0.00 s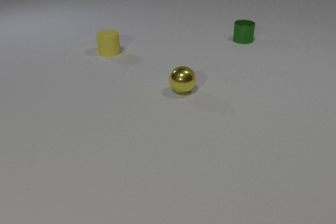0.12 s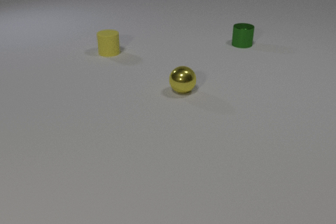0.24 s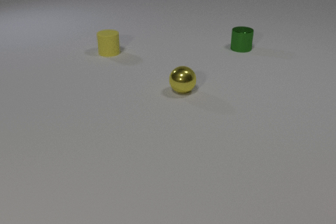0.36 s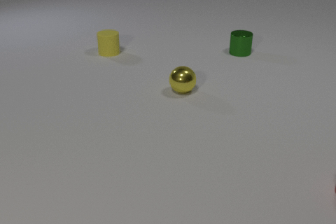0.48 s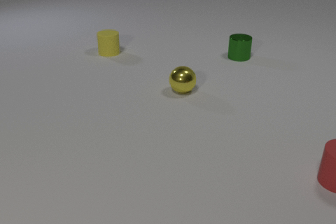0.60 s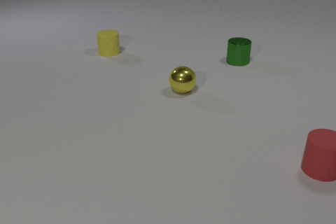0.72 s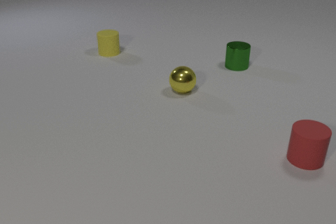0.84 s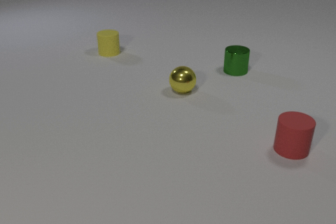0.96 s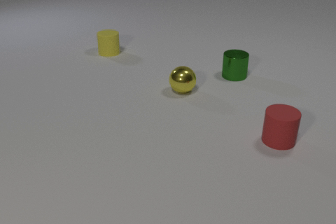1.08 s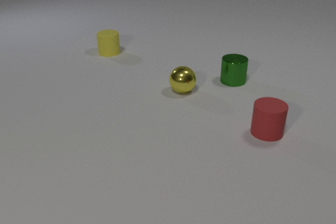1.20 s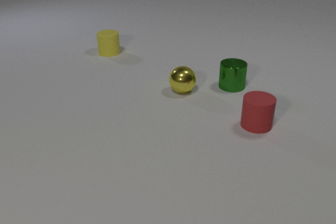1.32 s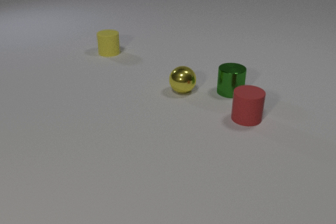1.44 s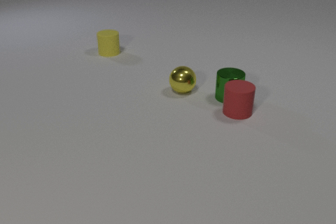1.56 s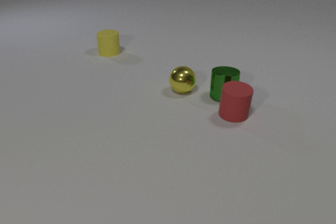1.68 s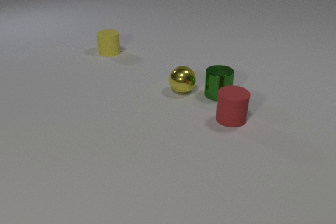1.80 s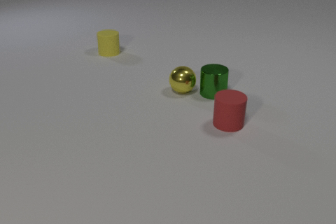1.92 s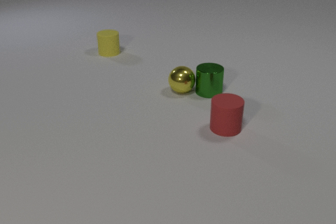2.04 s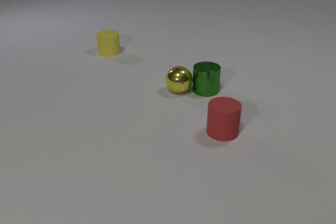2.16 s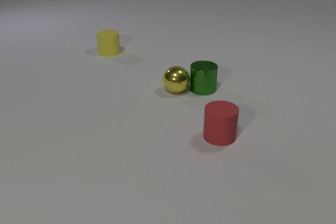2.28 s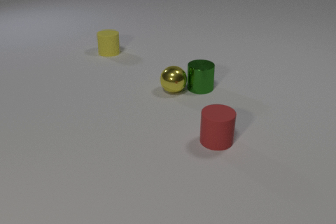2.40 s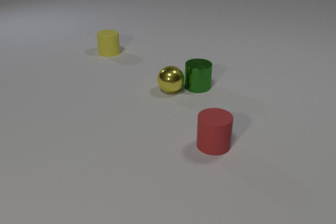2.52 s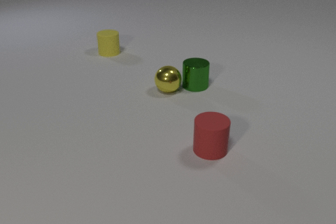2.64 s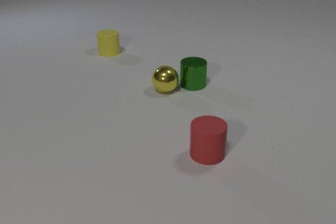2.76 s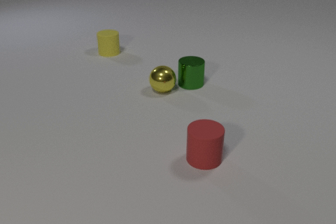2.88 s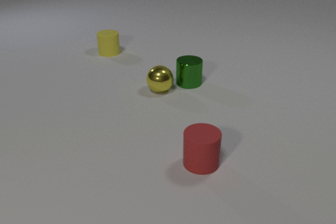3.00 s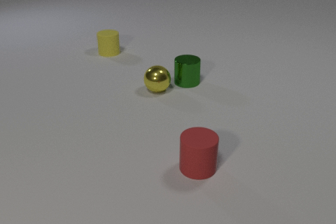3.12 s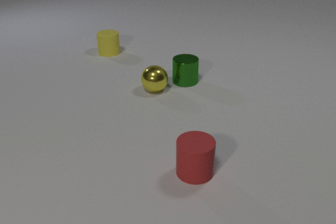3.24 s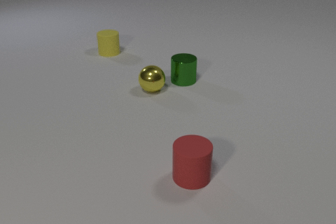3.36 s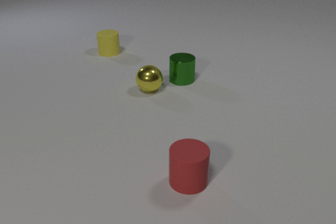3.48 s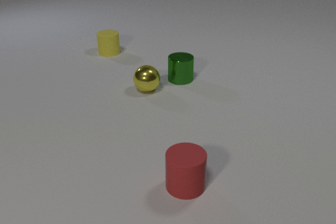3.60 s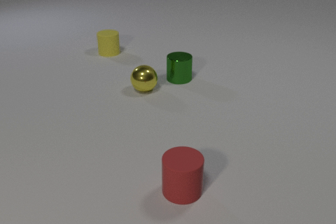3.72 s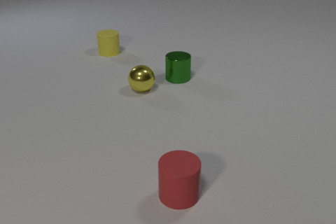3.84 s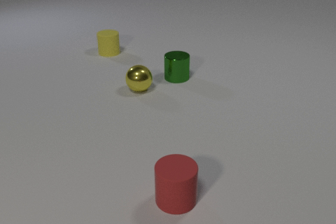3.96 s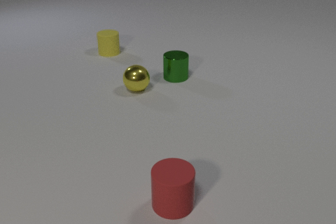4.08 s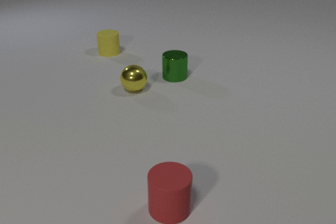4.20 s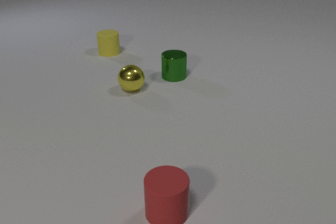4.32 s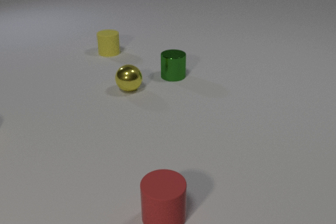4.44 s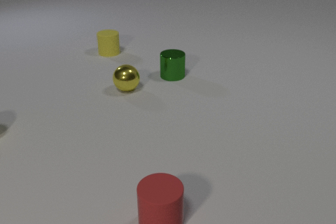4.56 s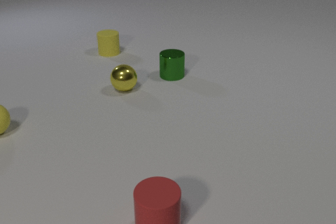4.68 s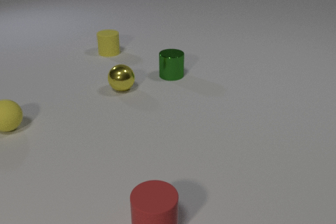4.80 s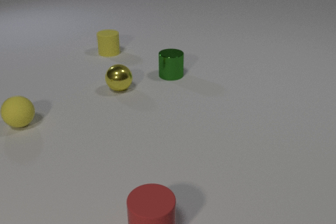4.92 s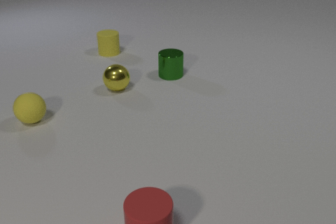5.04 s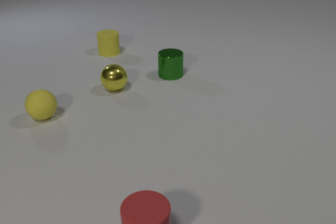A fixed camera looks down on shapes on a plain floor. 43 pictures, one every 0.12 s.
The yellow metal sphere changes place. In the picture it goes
to the left.
The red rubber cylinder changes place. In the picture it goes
to the left.
0.00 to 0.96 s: The red rubber cylinder comes in at the right edge, slides to the left and away from the camera. The green metal cylinder slides toward the camera.
0.96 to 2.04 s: The red rubber cylinder slides to the left. The green metal cylinder slides toward the camera and to the left. The red rubber cylinder and the green metal cylinder collide. The green metal cylinder and the yellow metal sphere collide.
2.04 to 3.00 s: The red rubber cylinder slides toward the camera. The green metal cylinder slides to the left and away from the camera. The yellow metal sphere rolls to the left.
3.00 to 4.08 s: The red rubber cylinder slides toward the camera and to the left. The green metal cylinder slides to the left and away from the camera. The yellow metal sphere rolls to the left.
4.08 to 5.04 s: The red rubber cylinder slides toward the camera and to the left. The yellow metal sphere rolls to the left. The yellow rubber sphere comes in at the left edge, rolls to the right.
What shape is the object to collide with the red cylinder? cylinder.
How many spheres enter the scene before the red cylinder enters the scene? 0.
What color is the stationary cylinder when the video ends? yellow.
